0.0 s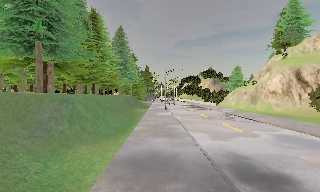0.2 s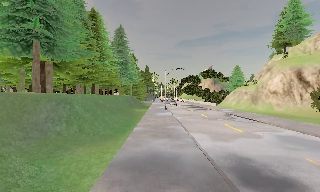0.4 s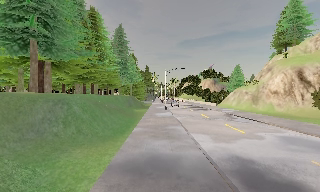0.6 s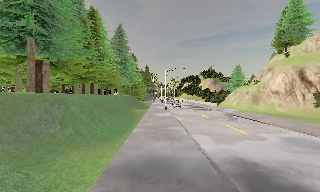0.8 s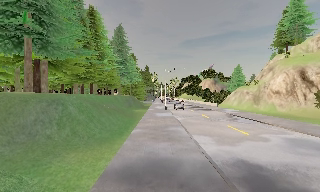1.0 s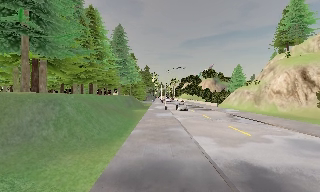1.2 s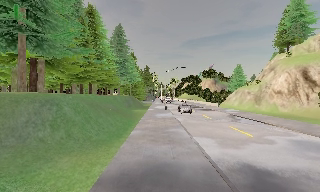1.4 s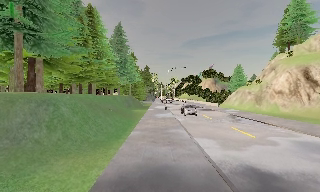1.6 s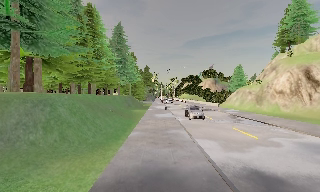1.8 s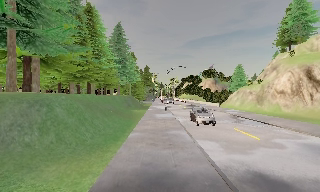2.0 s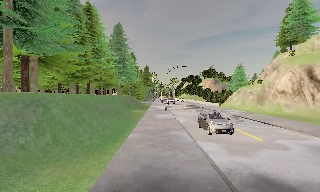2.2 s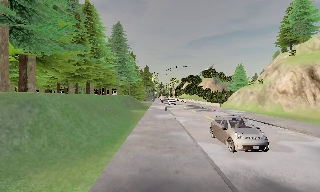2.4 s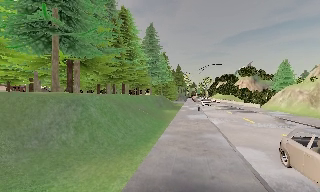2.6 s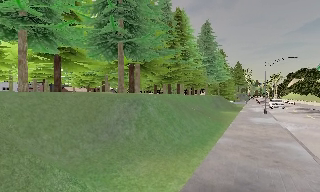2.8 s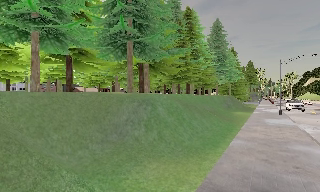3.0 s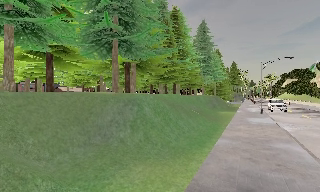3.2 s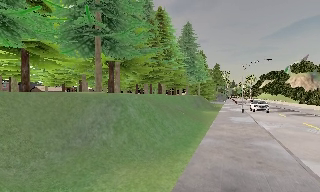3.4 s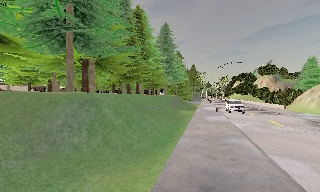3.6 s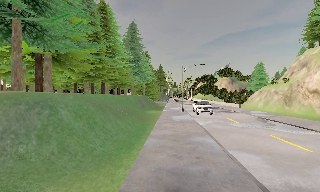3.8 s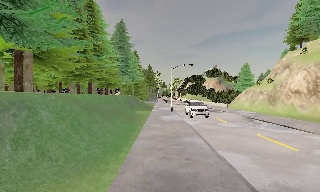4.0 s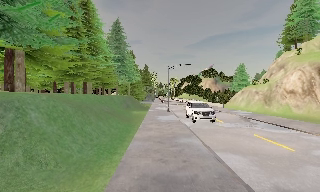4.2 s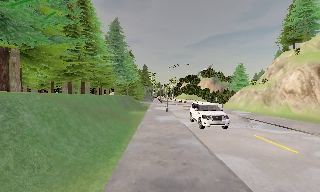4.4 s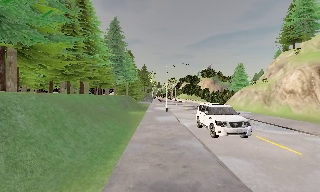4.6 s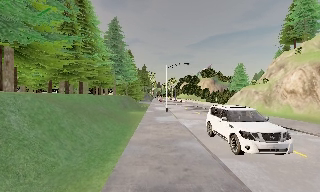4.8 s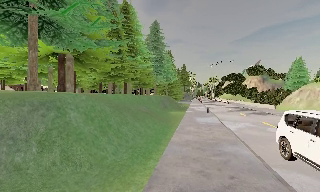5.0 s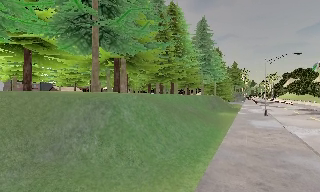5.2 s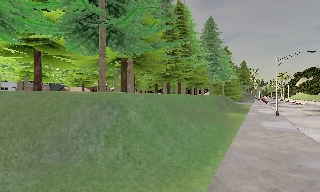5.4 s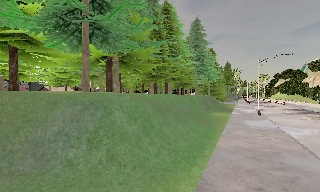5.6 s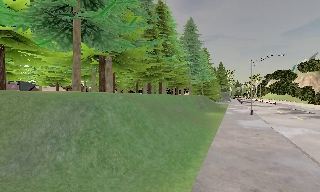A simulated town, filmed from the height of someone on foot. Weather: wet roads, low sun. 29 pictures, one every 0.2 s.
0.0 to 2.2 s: The camera travels forward, about 2.5 m, so what stands in front looms larger.
2.2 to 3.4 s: The scene slides to the right, as the camera pans about 15 degrees to its left. It travels forward, about 1 m, so what stands in front looms larger.
3.4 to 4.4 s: The camera pans to its right, which is clockwise from overhead, by about 15 degrees. It travels forward, about 1 m, so what stands in front looms larger.
4.4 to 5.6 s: The camera pans to its left, which is counterclockwise from overhead, by about 25 degrees. It travels forward, about 1 m, so what stands in front looms larger.
The film runs forward here.
